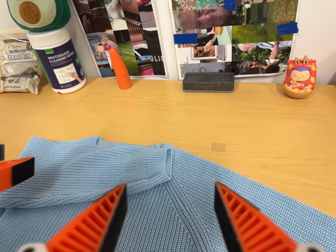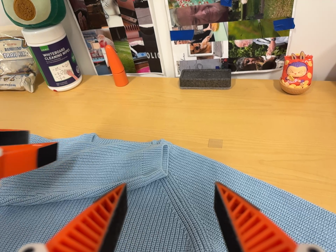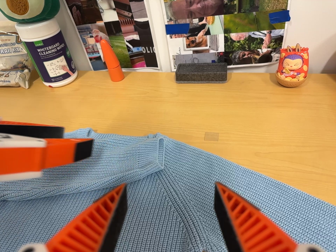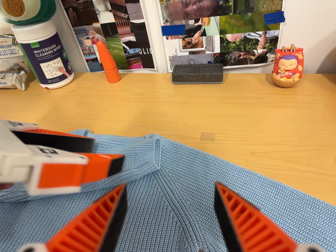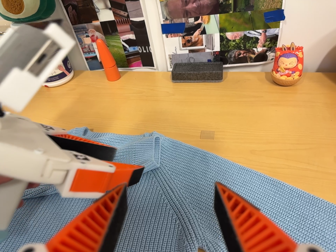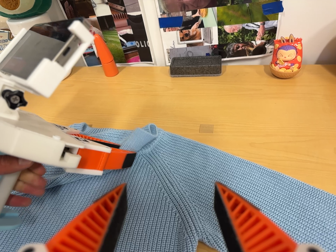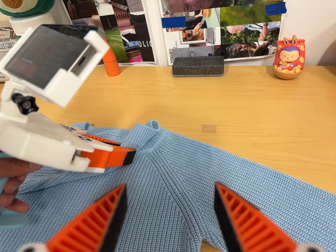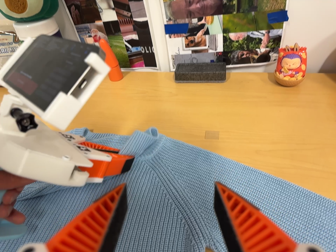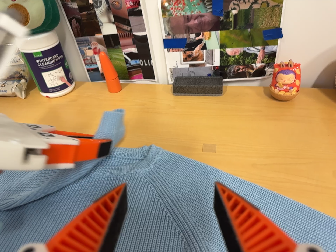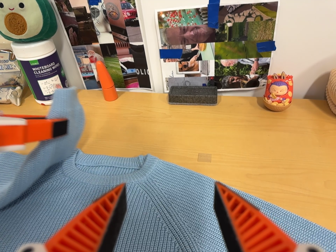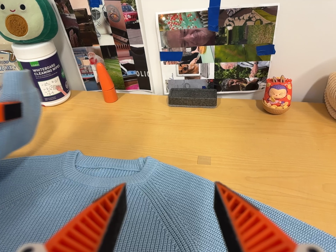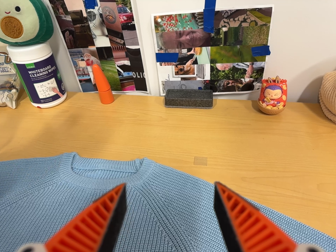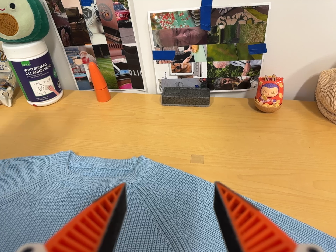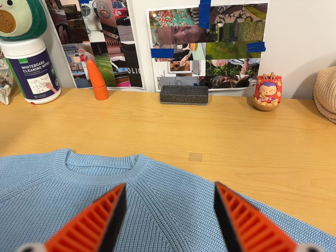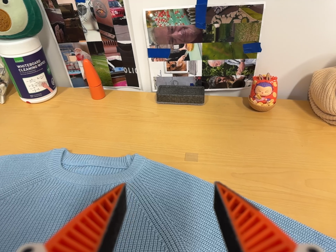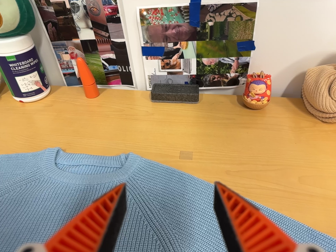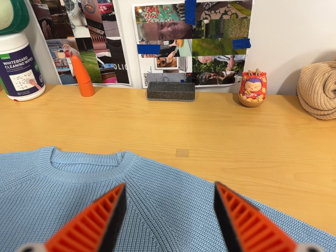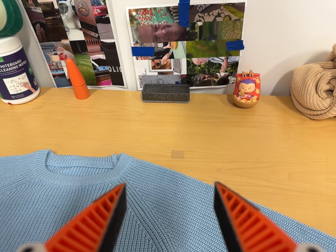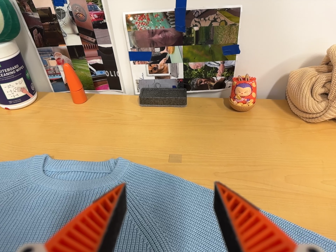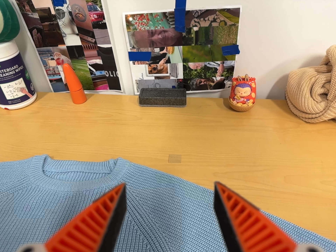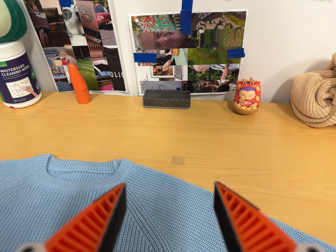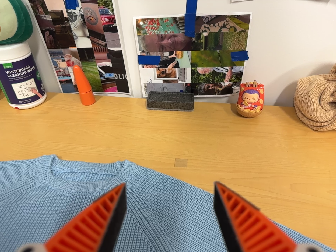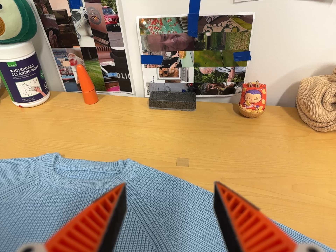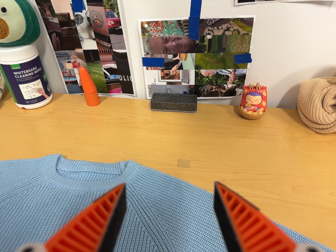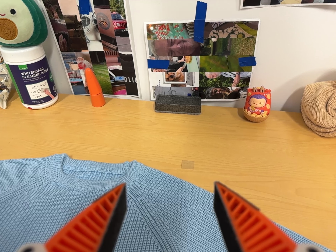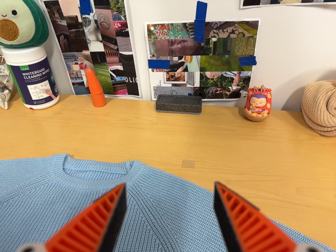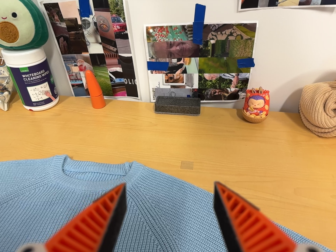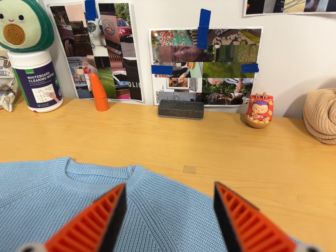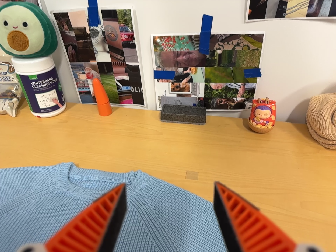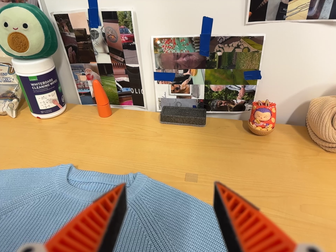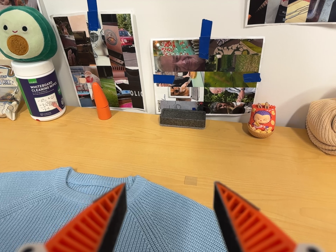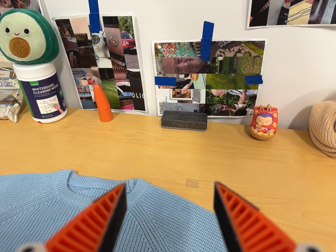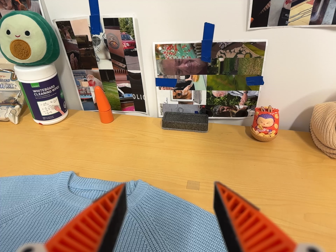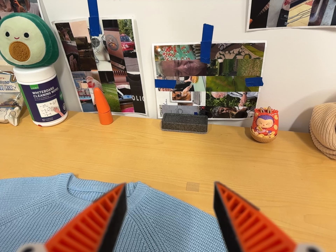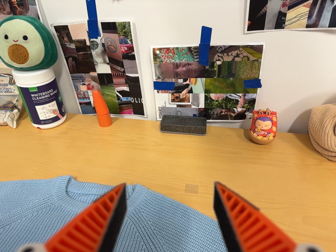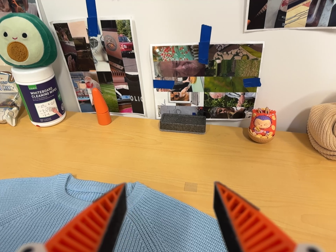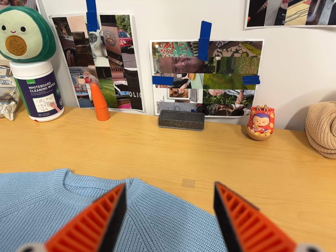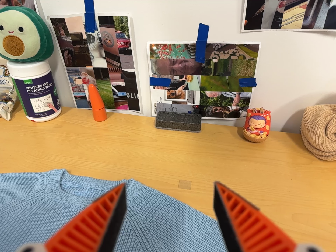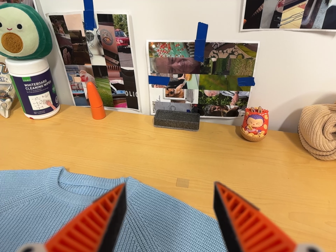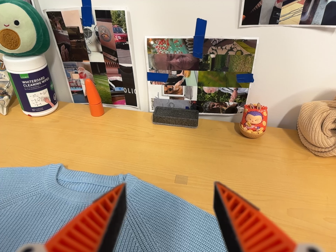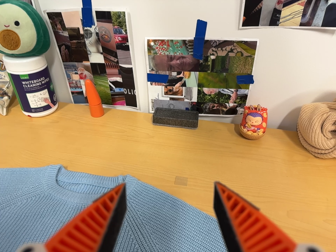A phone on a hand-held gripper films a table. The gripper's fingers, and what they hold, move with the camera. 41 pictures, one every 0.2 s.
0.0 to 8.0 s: The camera shifts only a little, or ends up much as it began.
The film runs backward here.
